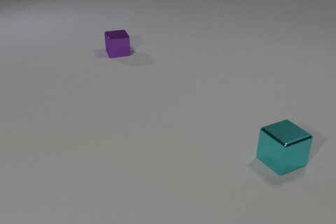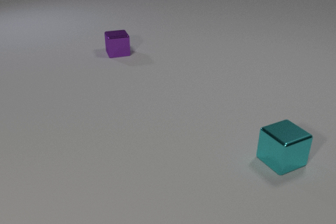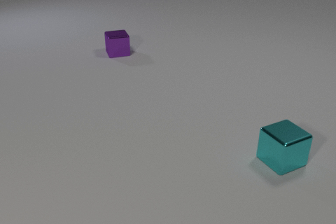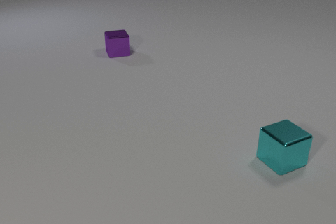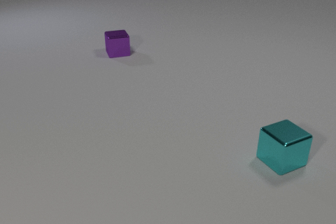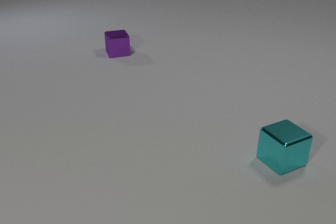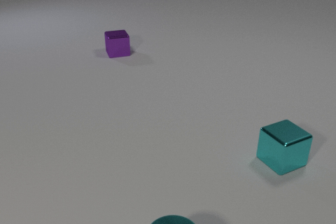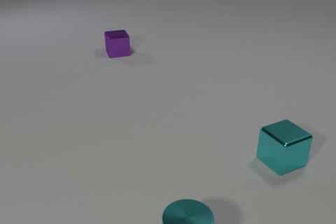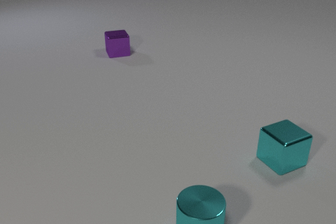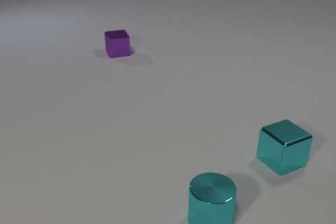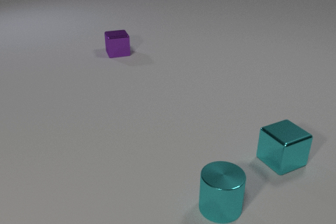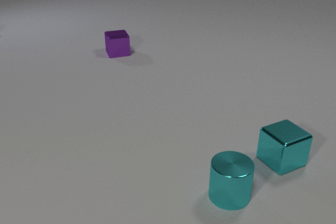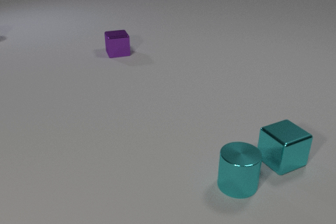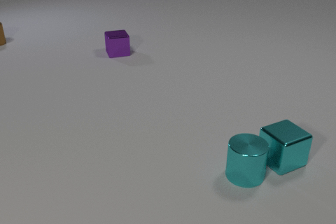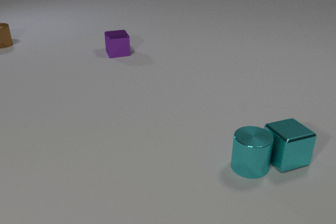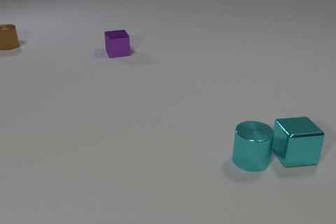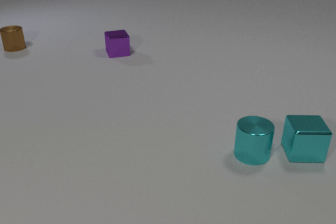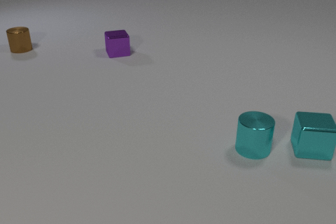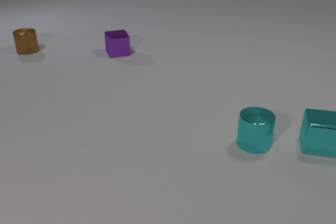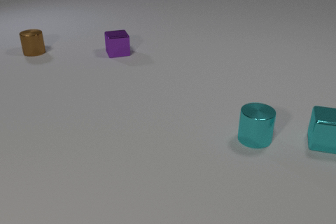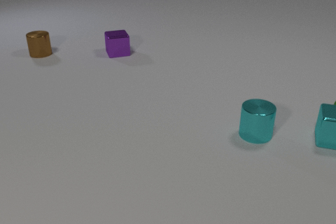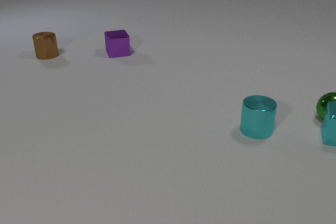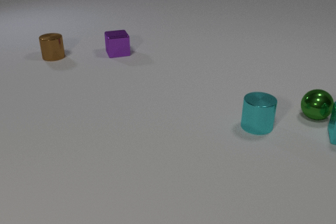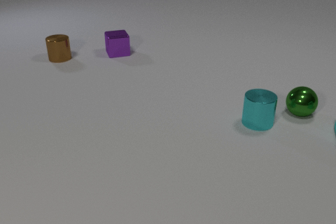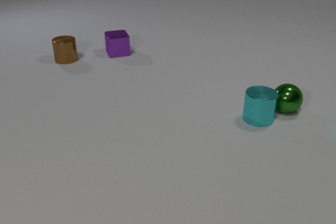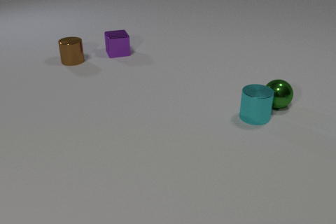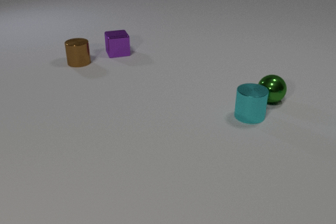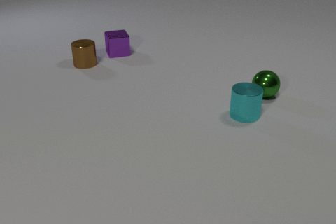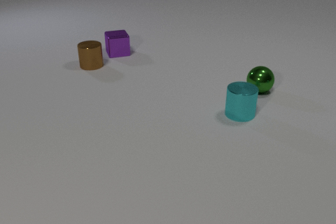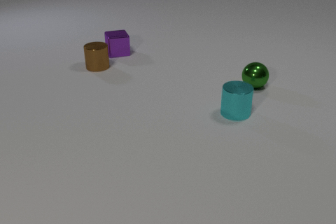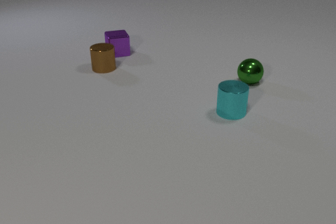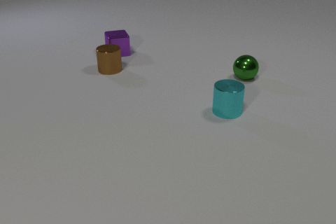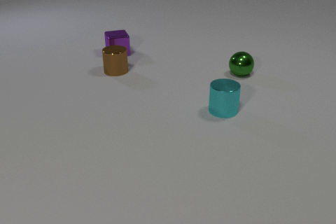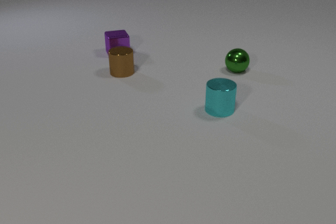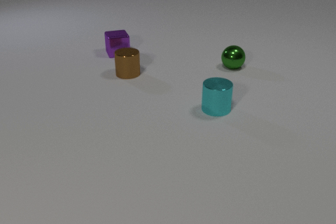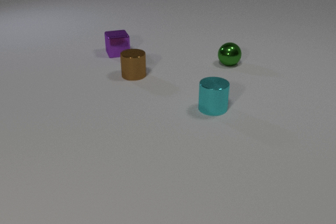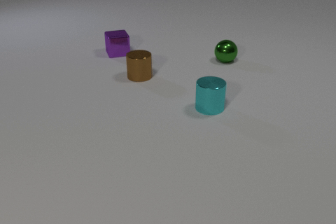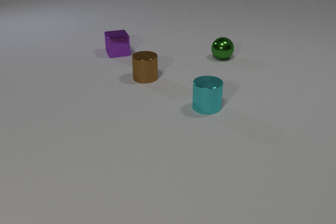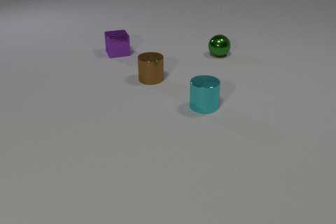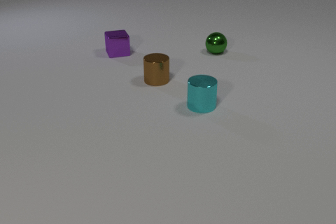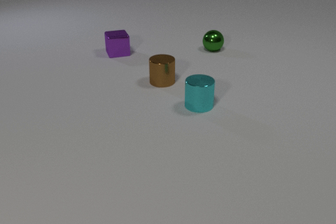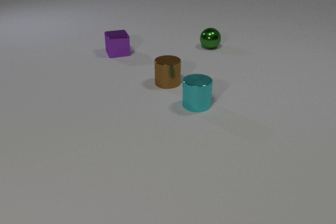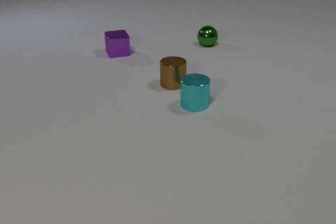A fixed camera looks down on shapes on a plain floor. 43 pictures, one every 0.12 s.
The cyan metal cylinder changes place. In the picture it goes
away from the camera.
0.00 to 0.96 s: The cyan metal cylinder comes in at the bottom edge, slides away from the camera and to the right.
0.96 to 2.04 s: The cyan metal cylinder slides away from the camera. The cyan metal cube slides away from the camera and to the right, spins clockwise seen from above by about 30 degrees, its near face sliding to the left. The brown metal cylinder comes in at the left edge, slides toward the camera and to the right. The cyan metal cylinder and the cyan metal cube collide.
2.04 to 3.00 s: The cyan metal cylinder slides away from the camera. The cyan metal cube slides away from the camera and to the right, leaves at the right edge. The green metal sphere comes in at the right edge, rolls to the left. The brown metal cylinder slides toward the camera and to the right. The cyan metal cube and the green metal sphere collide. The cyan metal cylinder and the green metal sphere collide.
3.00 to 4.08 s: The cyan metal cylinder slides to the left. The green metal sphere rolls away from the camera and to the left. The brown metal cylinder slides to the right and toward the camera.
4.08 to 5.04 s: The cyan metal cylinder slides to the left. The green metal sphere rolls away from the camera and to the left. The brown metal cylinder slides to the right and toward the camera.
How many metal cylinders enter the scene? 2.
What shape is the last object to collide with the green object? cylinder.
What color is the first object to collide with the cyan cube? cyan.
